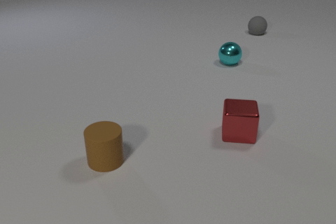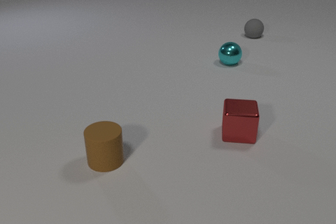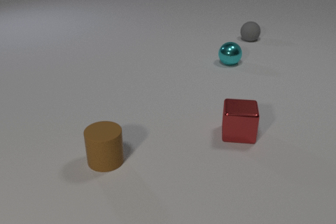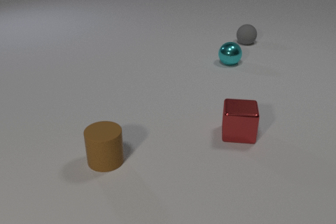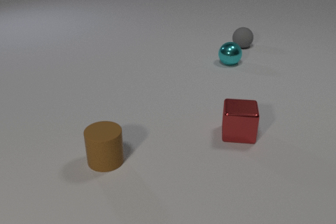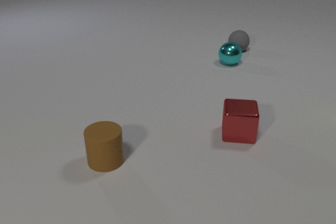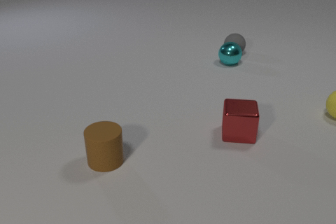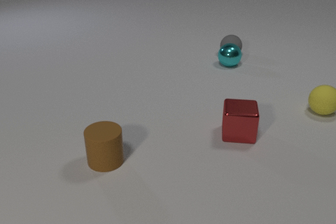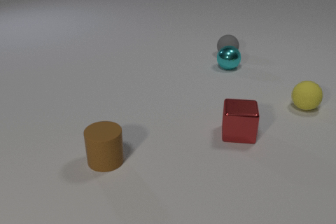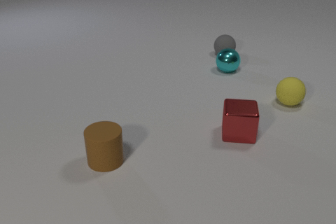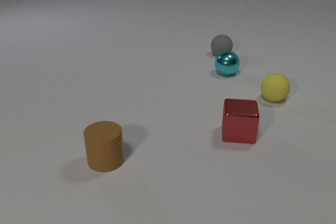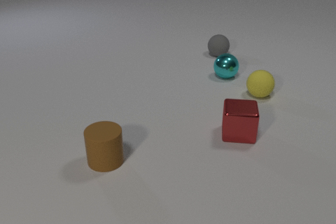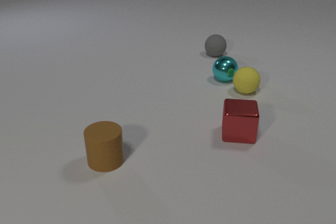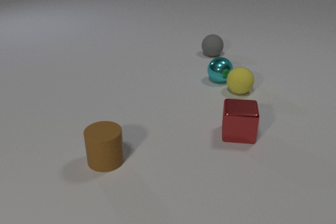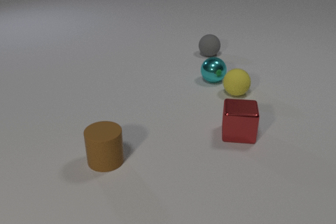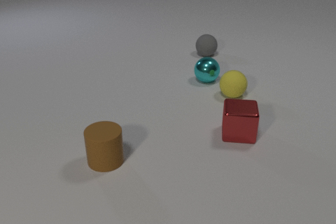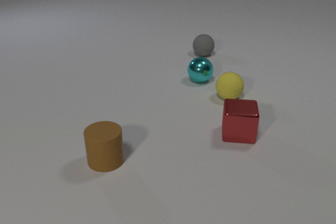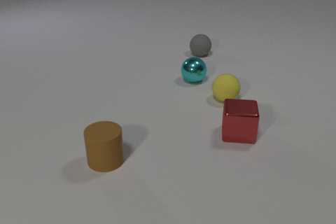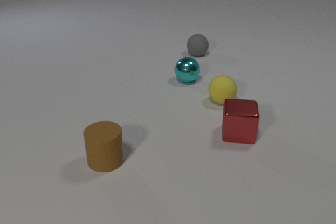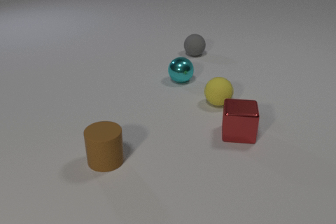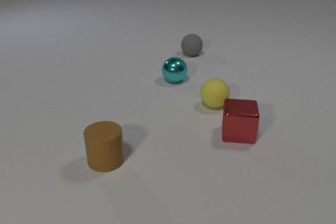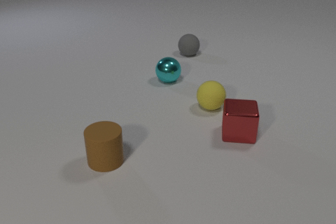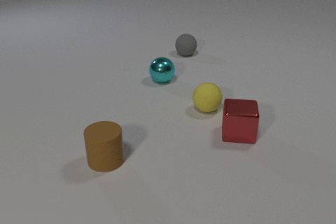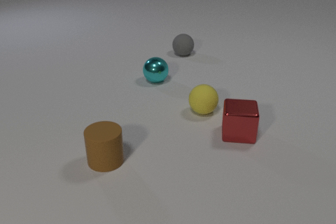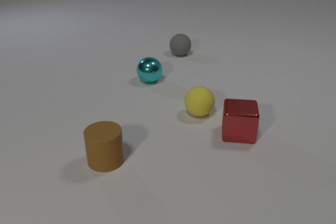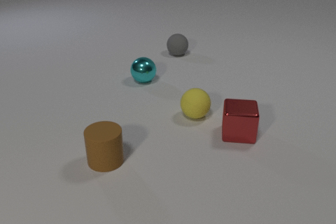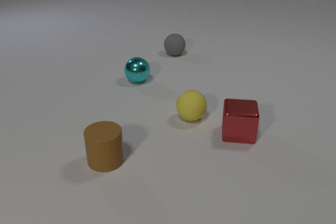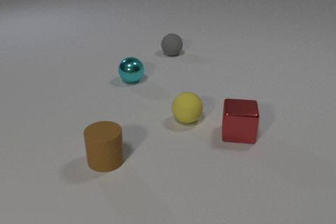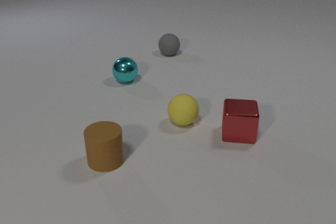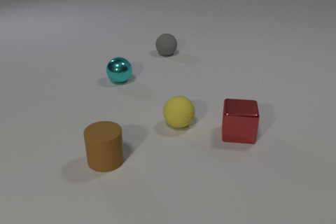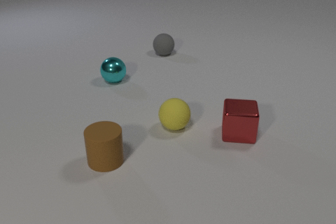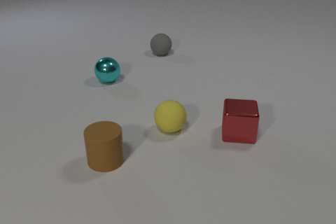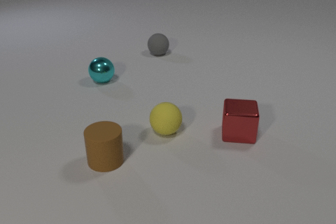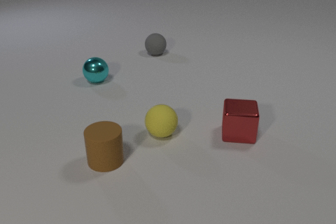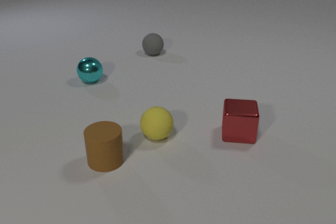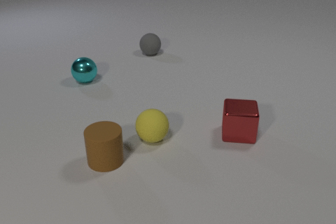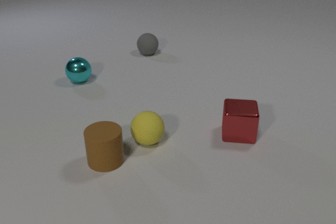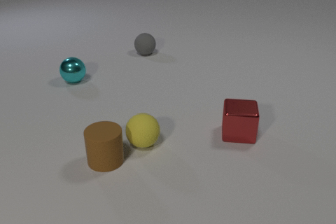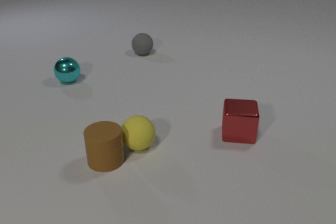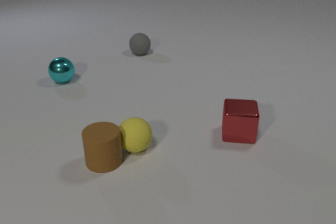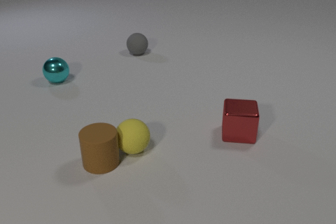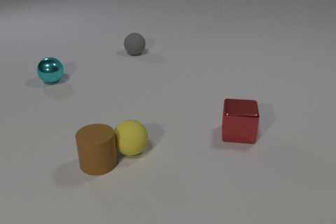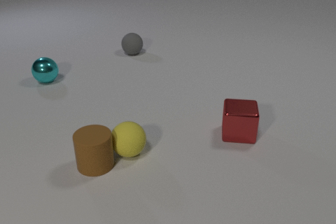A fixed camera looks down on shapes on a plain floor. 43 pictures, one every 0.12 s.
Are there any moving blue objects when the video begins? no.
What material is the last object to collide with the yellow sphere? rubber.
What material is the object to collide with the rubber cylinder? rubber.
0.00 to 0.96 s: The gray rubber sphere rolls toward the camera and to the left. The cyan metal sphere rolls toward the camera. The yellow rubber sphere comes in at the right edge, rolls to the left. The gray rubber sphere and the cyan metal sphere collide.
0.96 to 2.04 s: The gray rubber sphere rolls to the left. The cyan metal sphere rolls toward the camera and to the left. The yellow rubber sphere rolls to the left. The cyan metal sphere and the yellow rubber sphere collide.
2.04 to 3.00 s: The gray rubber sphere rolls to the left. The cyan metal sphere rolls to the left. The yellow rubber sphere rolls toward the camera and to the left.
3.00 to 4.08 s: The gray rubber sphere rolls to the left. The cyan metal sphere rolls to the left. The yellow rubber sphere rolls toward the camera and to the left.
4.08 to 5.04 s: The gray rubber sphere rolls to the left. The cyan metal sphere rolls to the left. The yellow rubber sphere rolls to the left and toward the camera. The brown rubber cylinder slides to the left. The yellow rubber sphere and the brown rubber cylinder collide.
